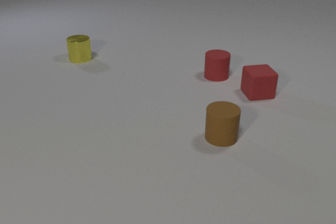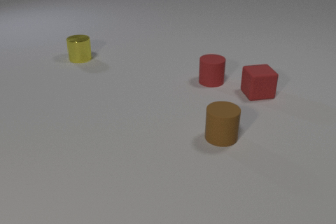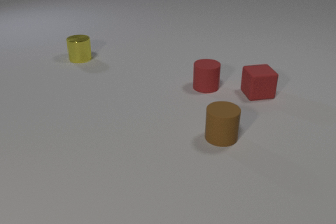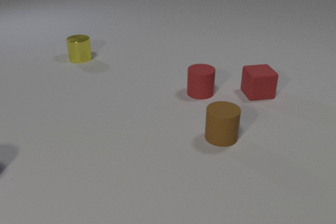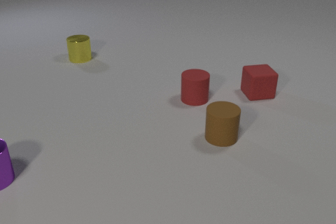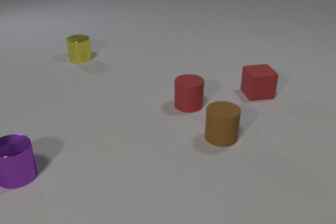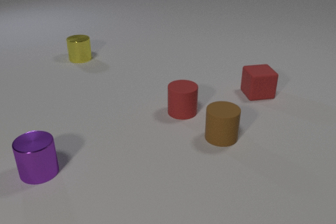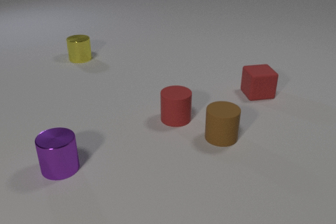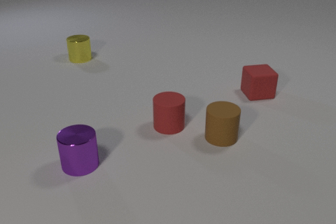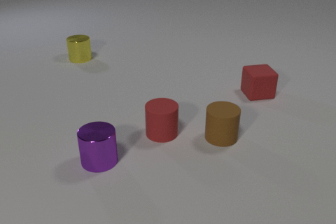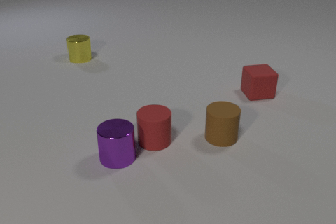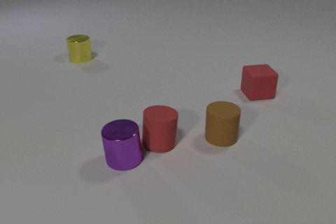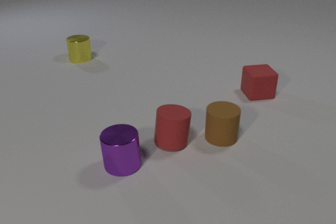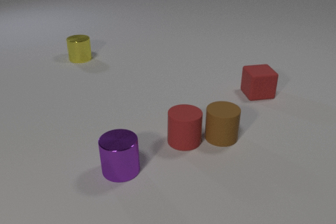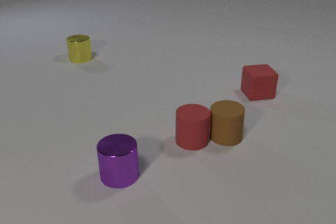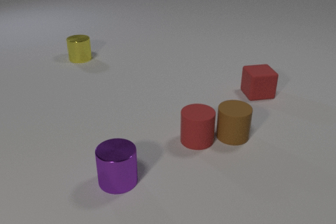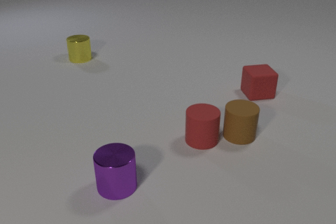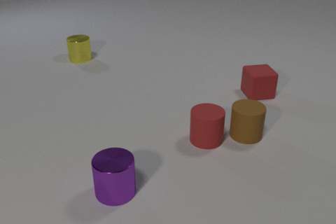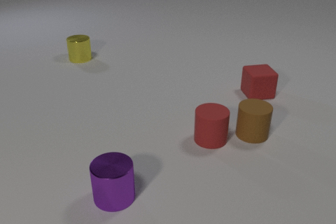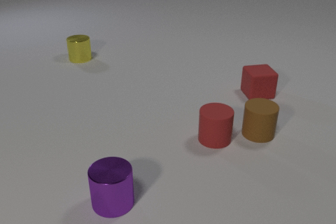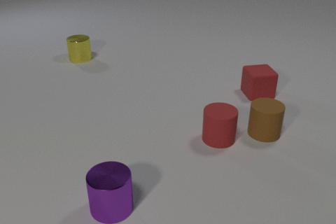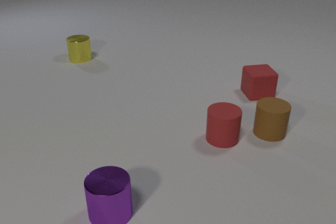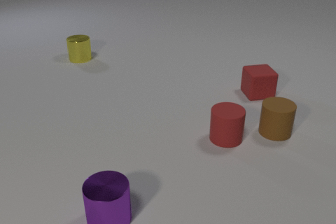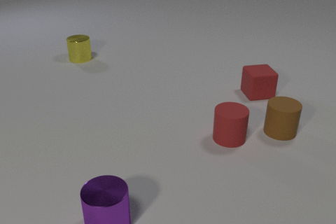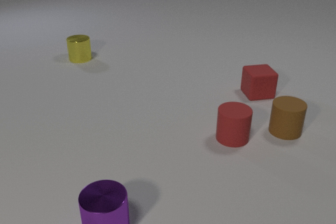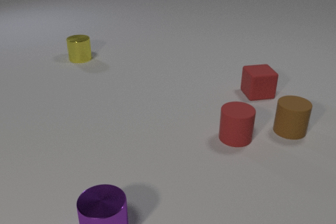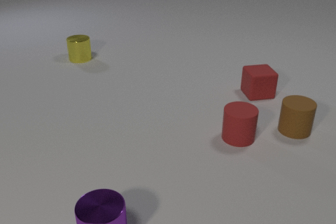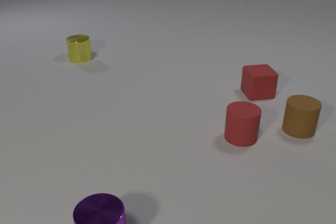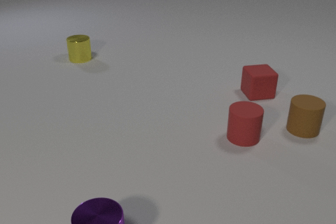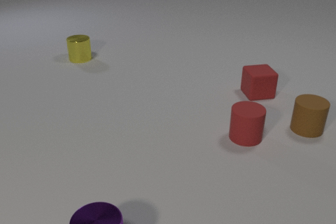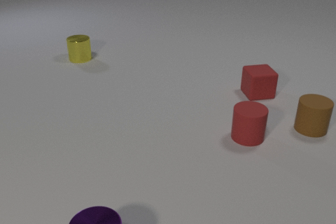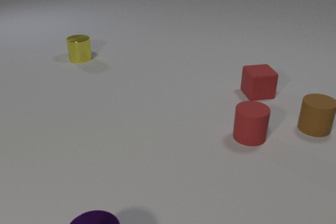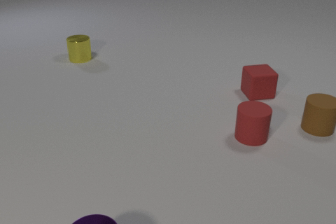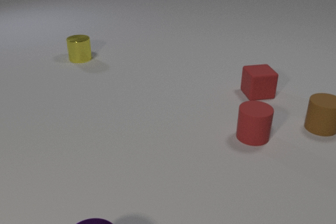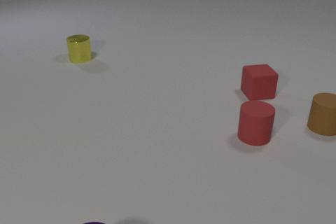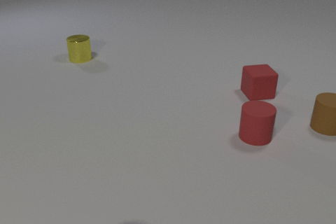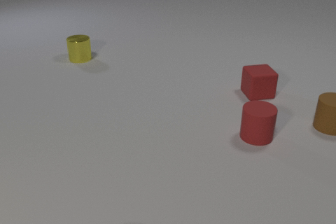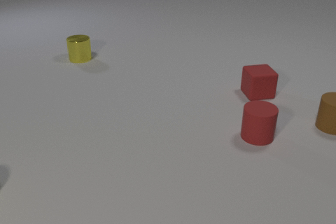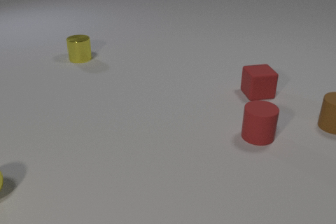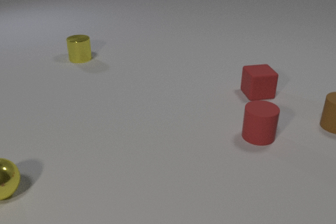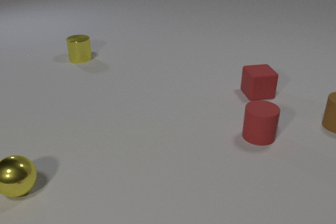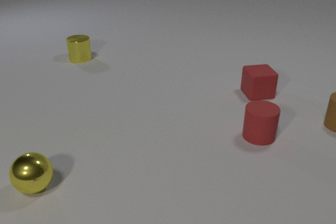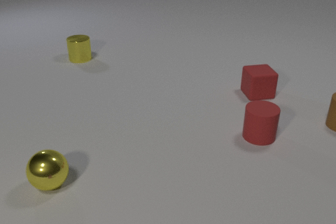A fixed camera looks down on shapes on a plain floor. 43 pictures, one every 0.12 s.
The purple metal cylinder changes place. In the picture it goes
toward the camera.
The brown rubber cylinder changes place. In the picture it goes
to the right.
0.00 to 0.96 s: The purple metal cylinder comes in at the left edge, slides to the right. The red rubber cylinder slides toward the camera and to the left.
0.96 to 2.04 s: The purple metal cylinder slides toward the camera and to the right. The red rubber cylinder slides to the right and toward the camera. The brown rubber cylinder slides to the right. The purple metal cylinder and the red rubber cylinder collide. The red rubber cylinder and the brown rubber cylinder collide.
2.04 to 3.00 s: The purple metal cylinder slides toward the camera. The red rubber cylinder slides to the right. The brown rubber cylinder slides to the right and away from the camera.
3.00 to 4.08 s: The purple metal cylinder slides toward the camera. The red rubber cylinder slides to the right. The brown rubber cylinder slides to the right and away from the camera.
4.08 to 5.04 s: The purple metal cylinder leaves at the bottom edge. The brown rubber cylinder slides to the right and away from the camera. The yellow metal sphere comes in at the left edge, rolls to the right.
Are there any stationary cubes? yes.
How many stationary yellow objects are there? 1.
How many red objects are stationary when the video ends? 2.
